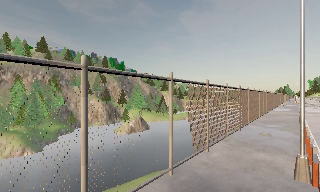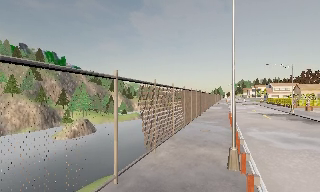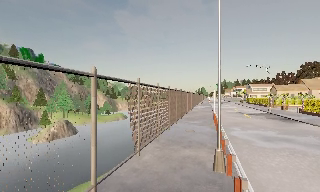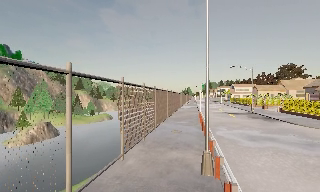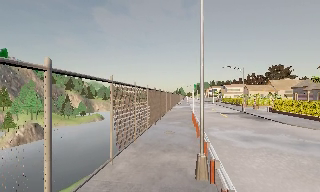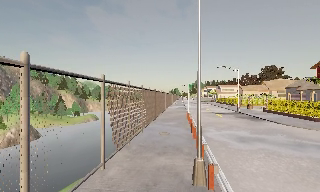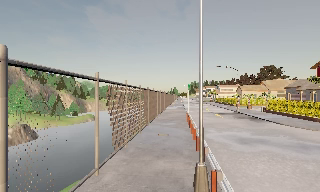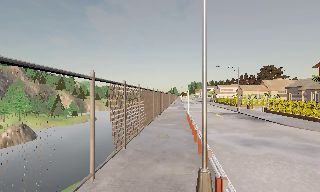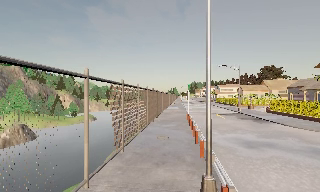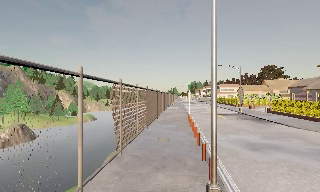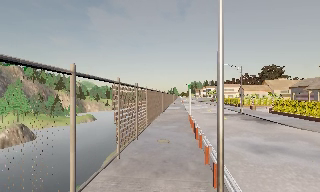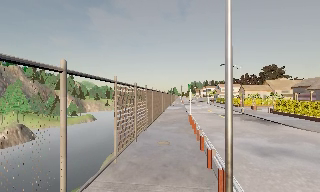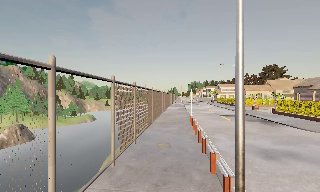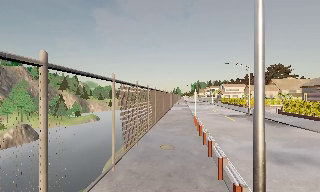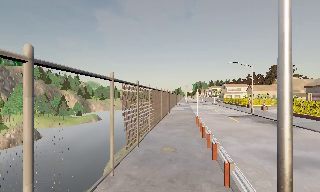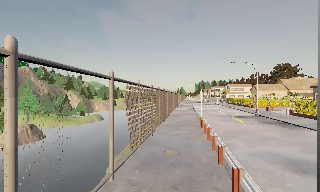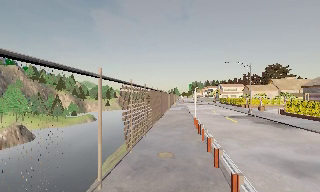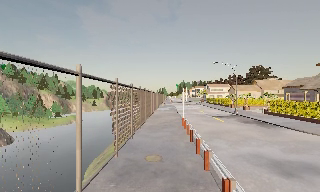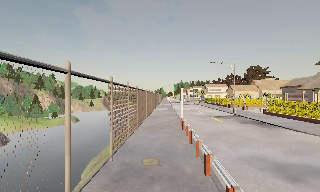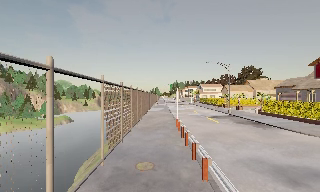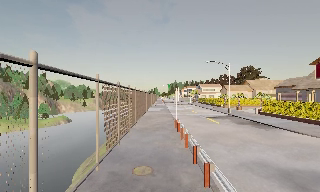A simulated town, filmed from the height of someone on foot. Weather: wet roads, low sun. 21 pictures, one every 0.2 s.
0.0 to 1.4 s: The scene slides to the left, as the camera pans about 35 degrees to its right. It travels forward, about 2.5 m.
1.4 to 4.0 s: The camera travels forward, about 4.5 m, so what stands in front looms larger.
The film runs forward here.
